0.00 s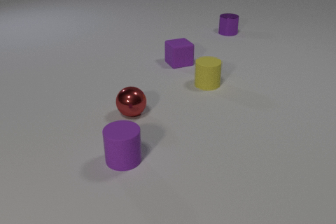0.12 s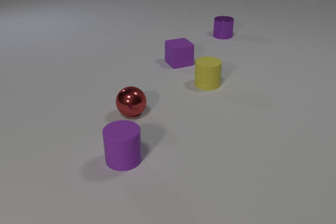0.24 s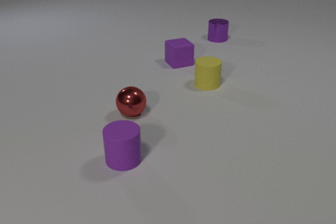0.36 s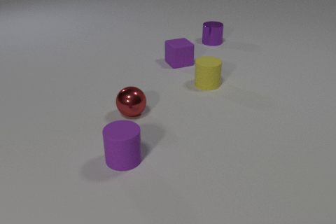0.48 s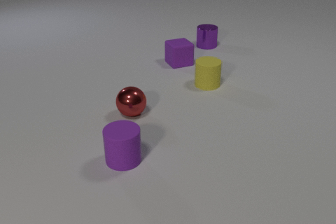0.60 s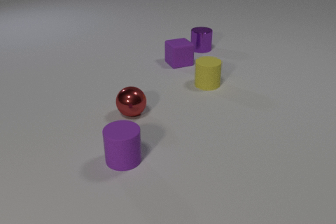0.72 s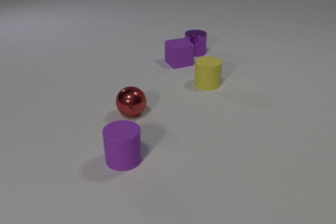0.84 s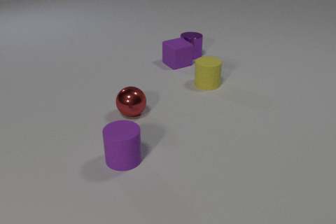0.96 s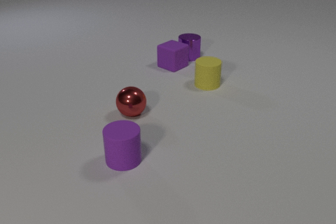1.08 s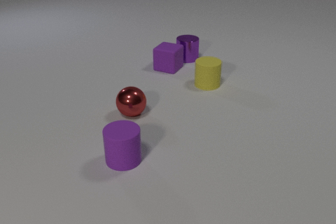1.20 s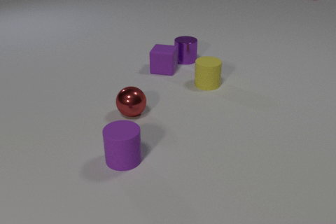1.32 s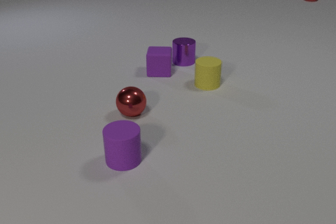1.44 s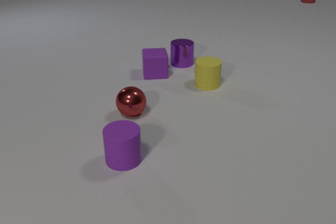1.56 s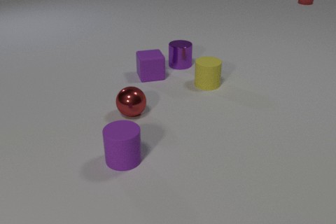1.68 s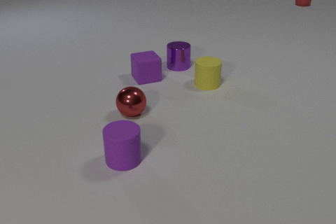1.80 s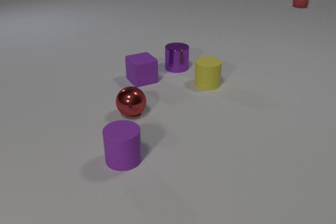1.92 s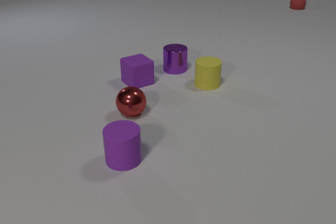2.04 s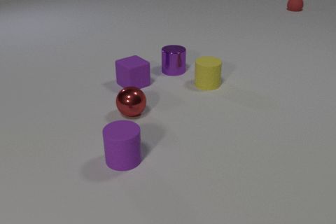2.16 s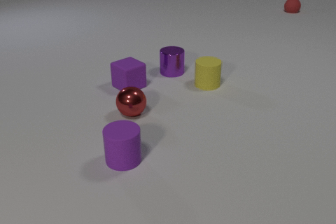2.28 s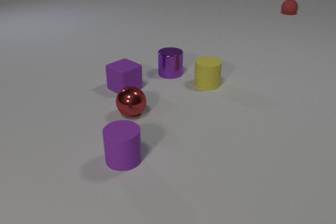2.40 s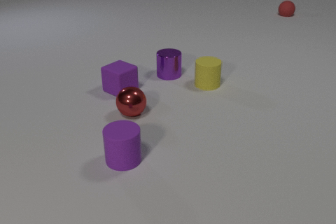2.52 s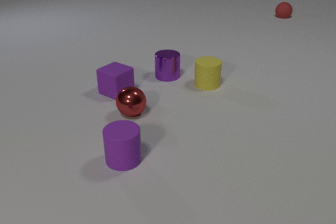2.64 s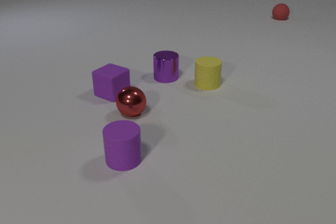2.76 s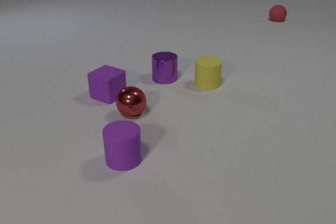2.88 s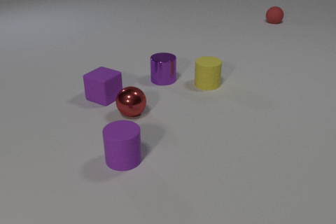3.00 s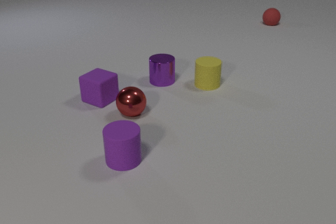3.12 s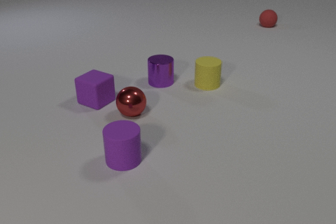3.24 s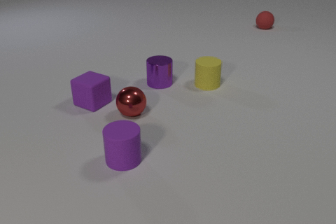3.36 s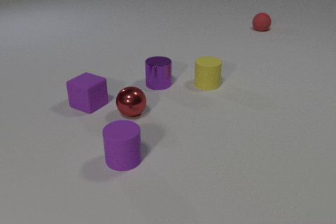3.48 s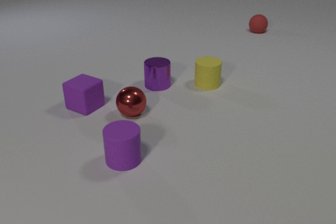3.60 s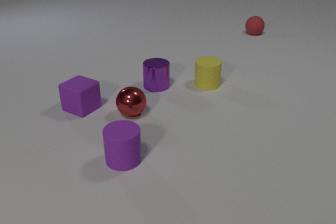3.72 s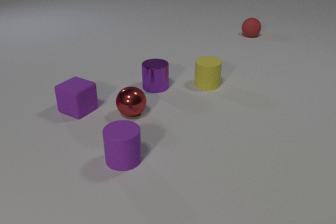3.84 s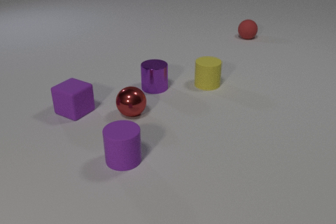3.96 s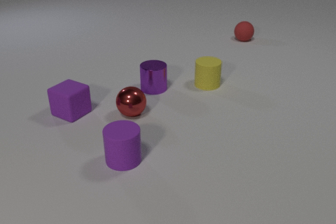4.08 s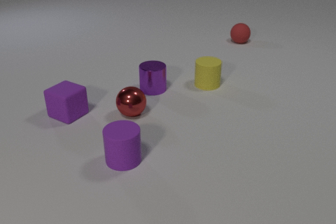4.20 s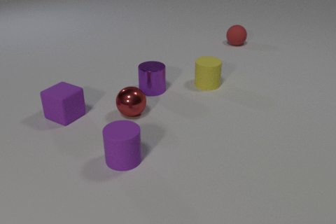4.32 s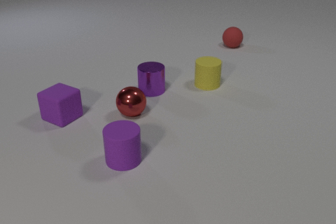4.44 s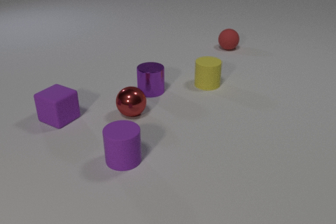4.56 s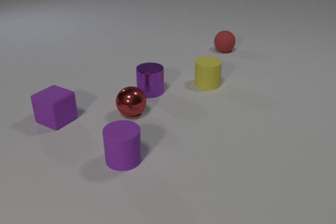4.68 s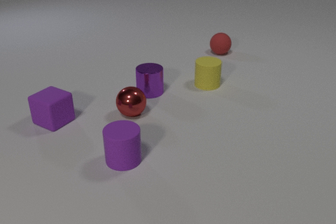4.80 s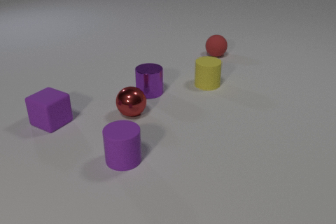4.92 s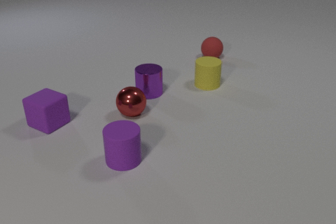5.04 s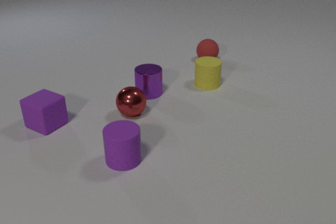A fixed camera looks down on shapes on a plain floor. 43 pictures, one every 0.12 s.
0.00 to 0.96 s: The purple metal cylinder slides toward the camera and to the left. The purple rubber cube slides toward the camera and to the left, spins so that its near face slides to the right, counterclockwise seen from above. The purple metal cylinder and the purple rubber cube collide.
0.96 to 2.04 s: The purple metal cylinder slides toward the camera and to the left. The purple rubber cube slides toward the camera and to the left, spins counterclockwise seen from above by about 75 degrees, its near face sliding to the right. The red rubber sphere comes in at the top edge, rolls toward the camera.
2.04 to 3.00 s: The purple metal cylinder slides toward the camera and to the left. The purple rubber cube slides to the left and toward the camera. The red rubber sphere rolls toward the camera.
3.00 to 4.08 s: The purple metal cylinder slides toward the camera and to the left. The purple rubber cube slides to the left and toward the camera. The red rubber sphere rolls toward the camera and to the left.
4.08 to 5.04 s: The purple metal cylinder slides toward the camera. The purple rubber cube slides to the left and toward the camera. The red rubber sphere rolls toward the camera and to the left.
What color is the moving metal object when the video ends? purple.
What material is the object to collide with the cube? metal.
How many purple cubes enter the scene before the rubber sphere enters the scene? 0.
